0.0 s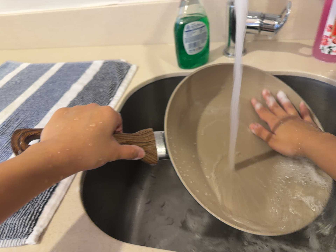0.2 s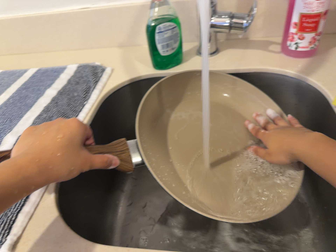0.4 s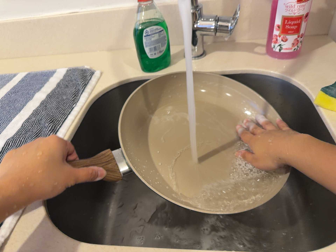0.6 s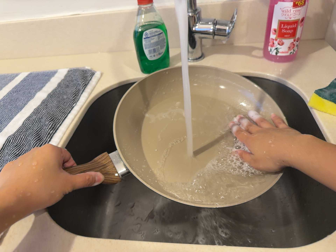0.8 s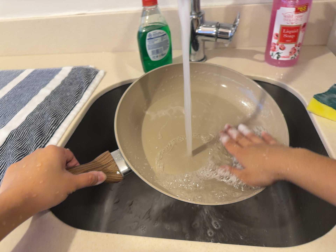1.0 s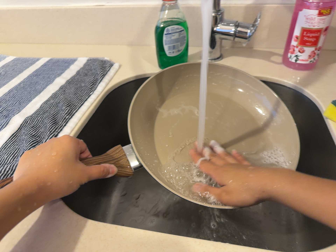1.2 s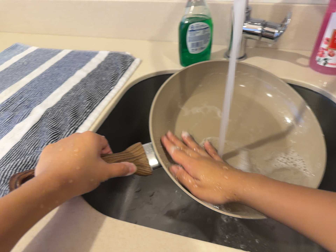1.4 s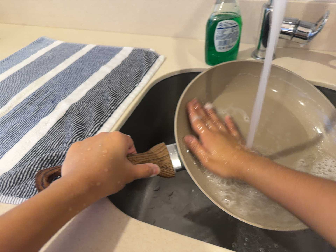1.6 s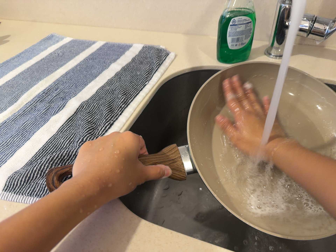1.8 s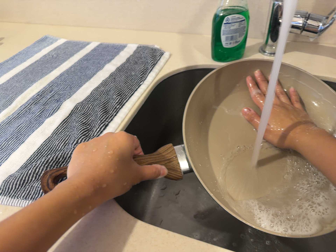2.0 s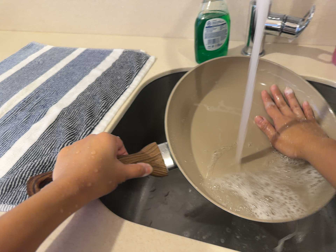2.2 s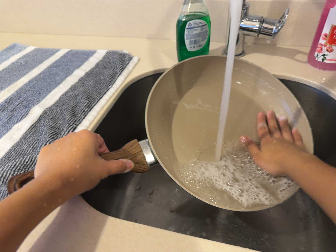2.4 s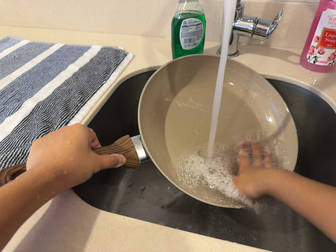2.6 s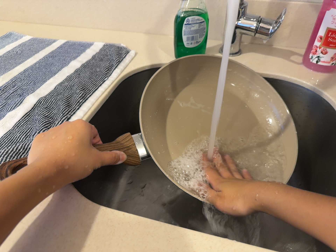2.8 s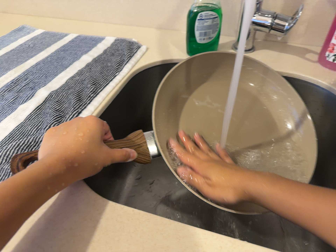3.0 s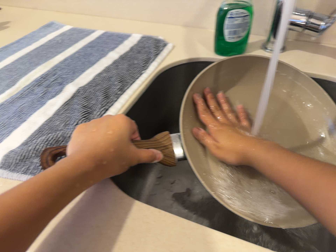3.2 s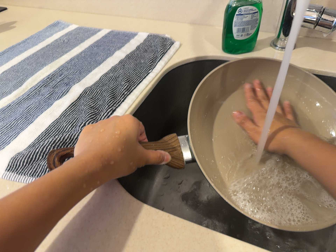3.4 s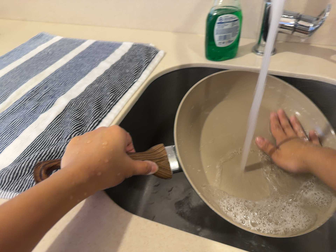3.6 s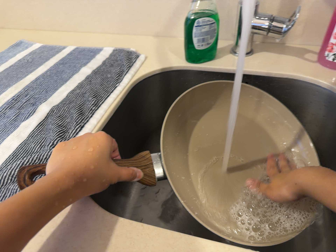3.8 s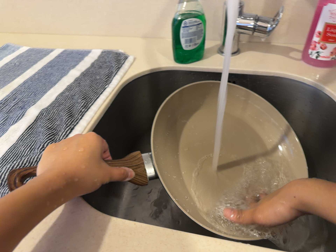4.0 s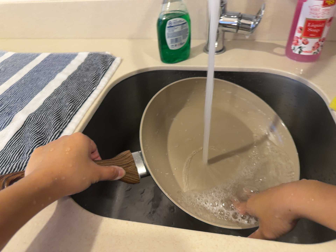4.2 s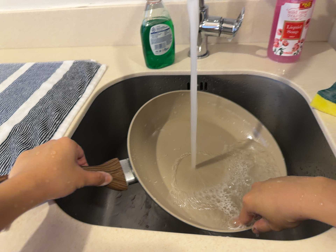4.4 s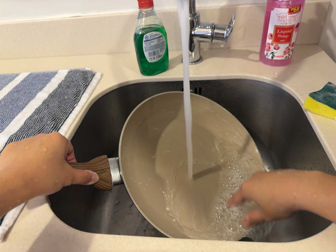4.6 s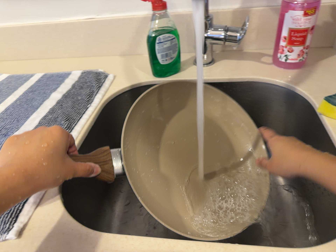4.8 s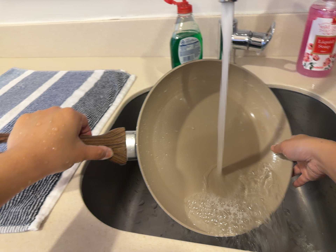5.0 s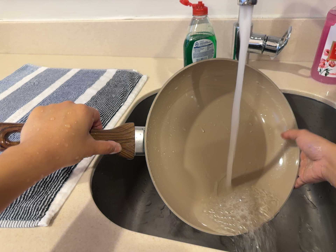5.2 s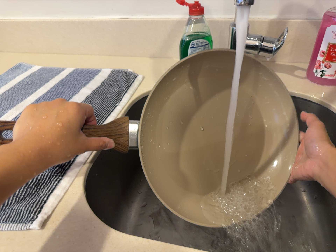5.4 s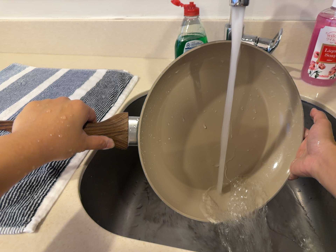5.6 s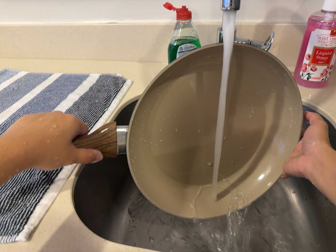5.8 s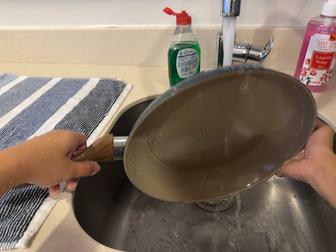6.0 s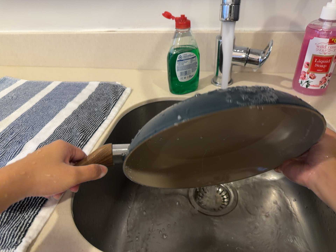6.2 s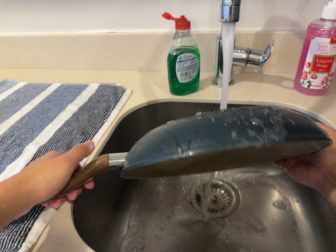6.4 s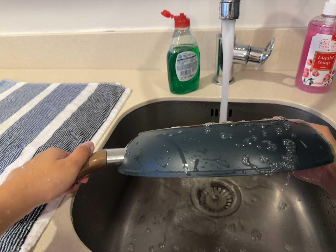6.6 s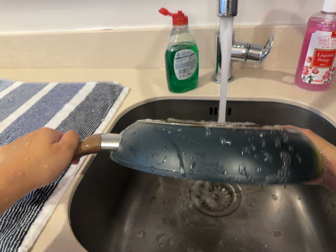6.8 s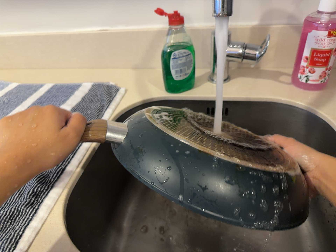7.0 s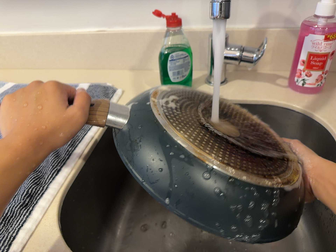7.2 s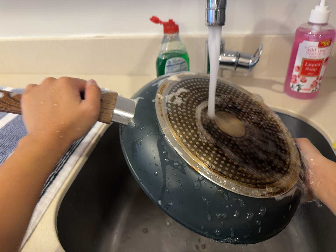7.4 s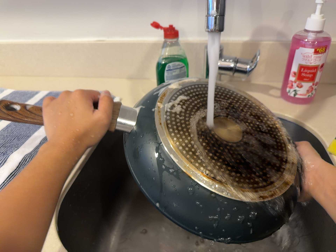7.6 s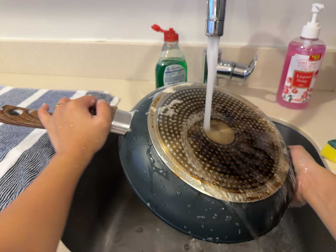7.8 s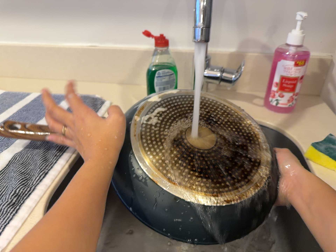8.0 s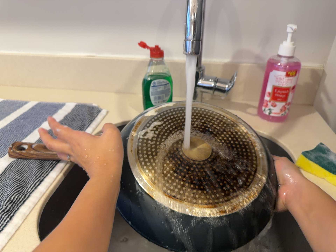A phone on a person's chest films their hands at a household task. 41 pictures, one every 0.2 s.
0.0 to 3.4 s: The camera rolls about its line of sight by about 10 degrees, and the scene rotates clockwise.
3.4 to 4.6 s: The camera rolls about its line of sight by about 10 degrees, and the scene rotates counterclockwise.
4.6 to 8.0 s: The camera's aim tips toward the top of its view by about 10 degrees, and the scene shifts downward.
The film runs forward here.
